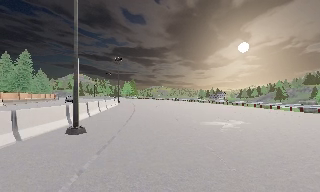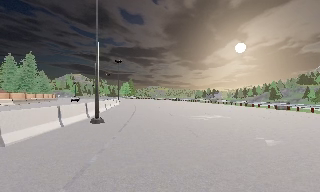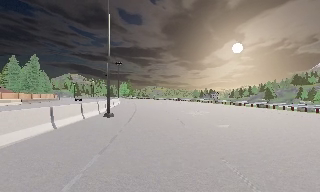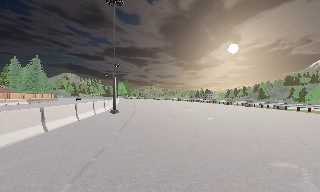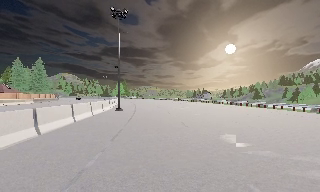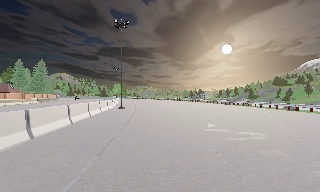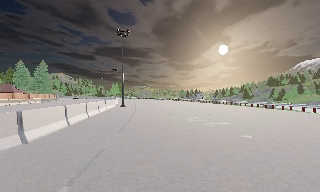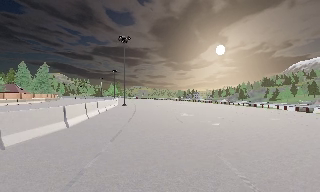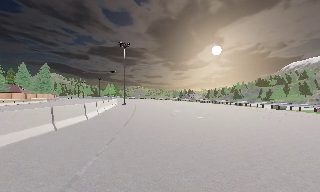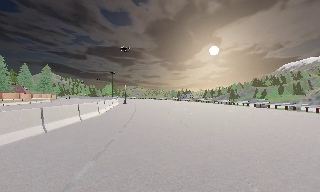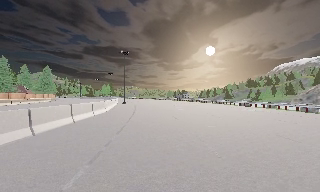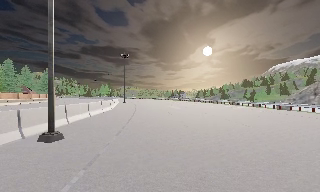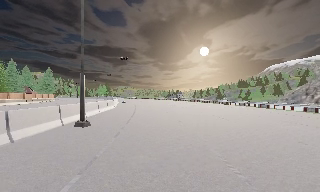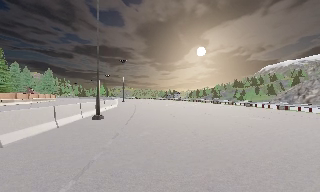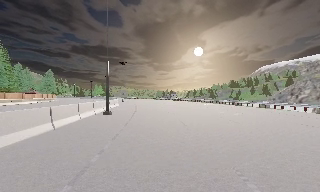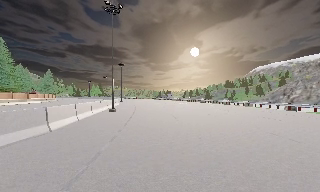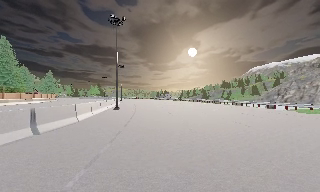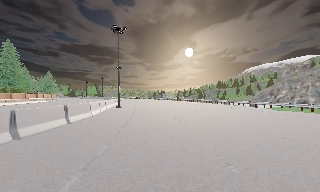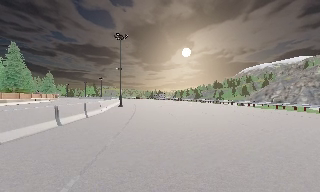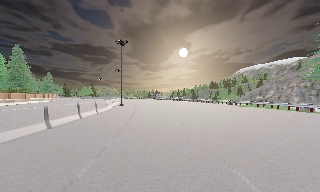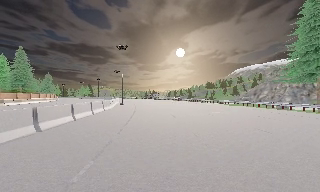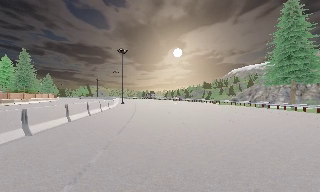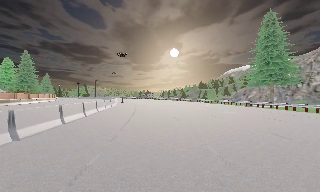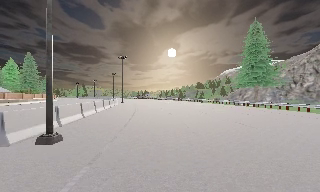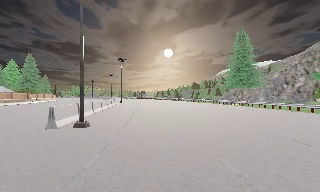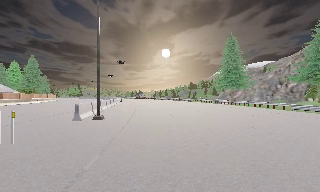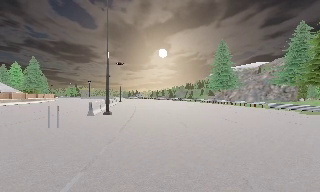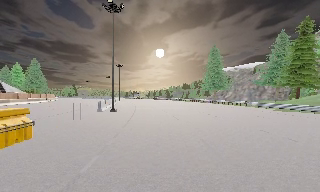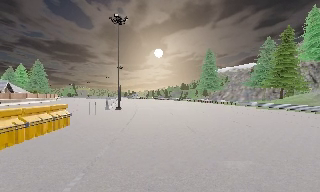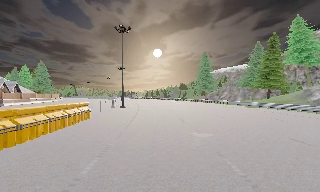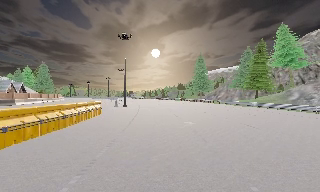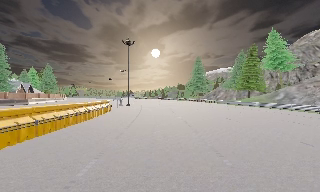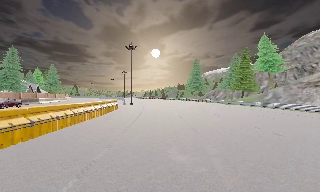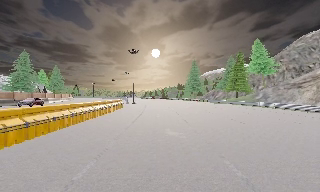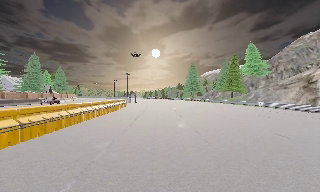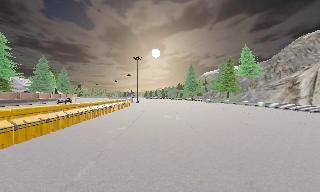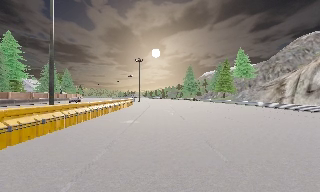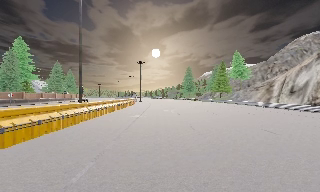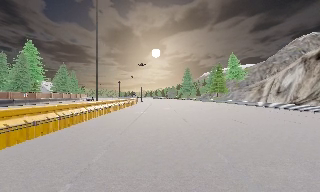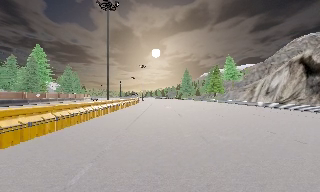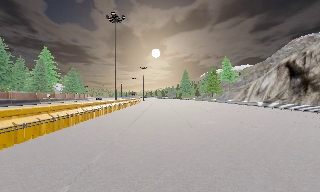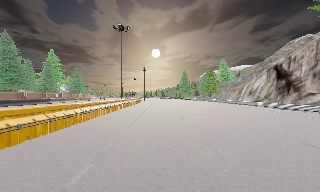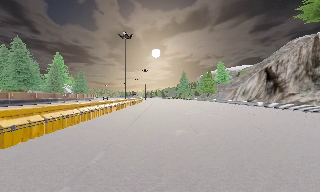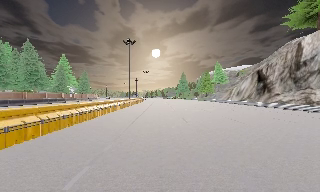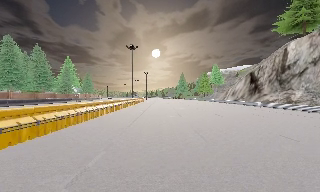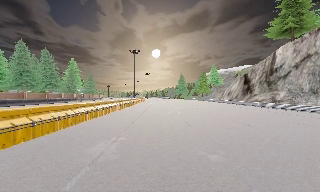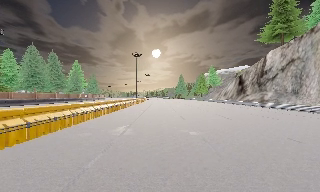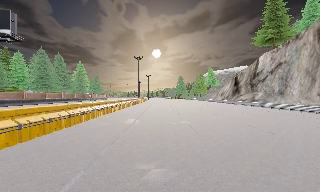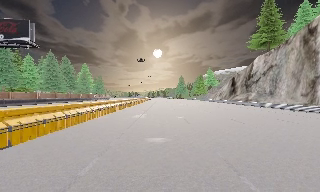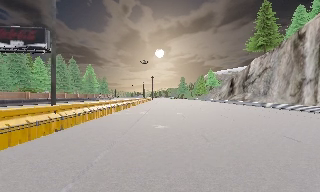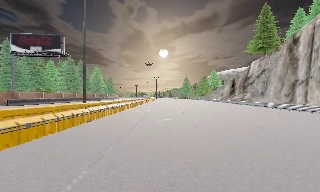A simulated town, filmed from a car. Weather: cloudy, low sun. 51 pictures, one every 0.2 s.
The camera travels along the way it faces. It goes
backward.
0.0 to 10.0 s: The camera pans to its right, which is clockwise from overhead, by about 25 degrees. It travels backward, about 145 m, so what stands in front gets smaller.
The film runs backward here.
